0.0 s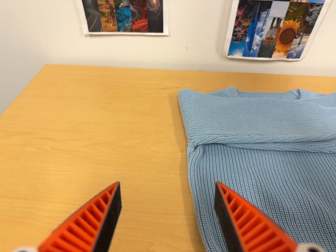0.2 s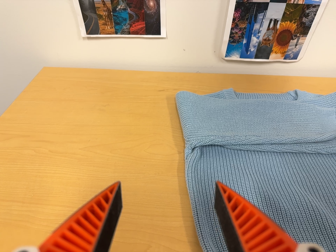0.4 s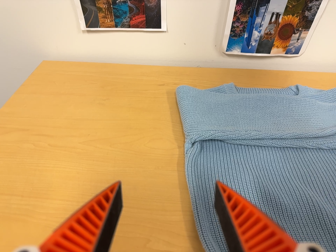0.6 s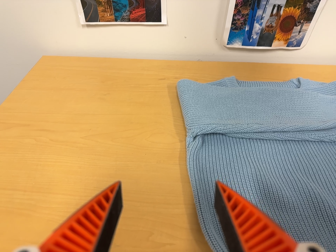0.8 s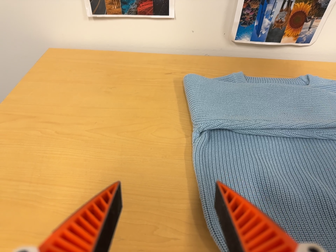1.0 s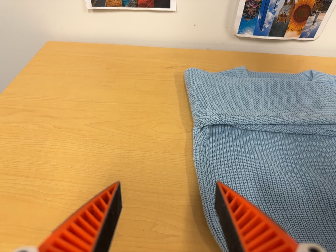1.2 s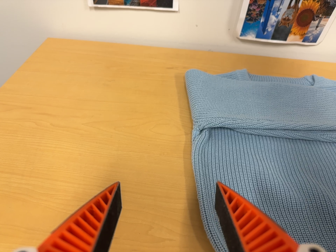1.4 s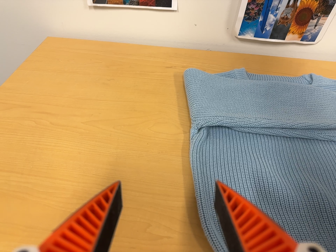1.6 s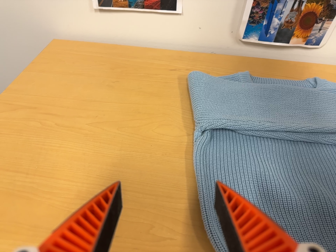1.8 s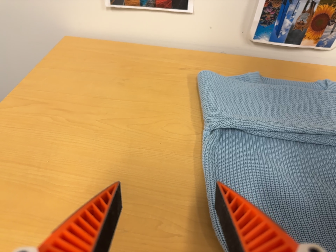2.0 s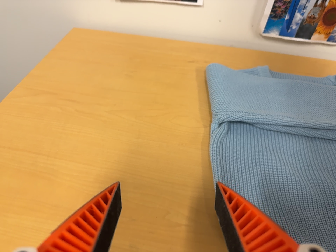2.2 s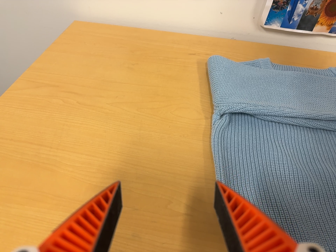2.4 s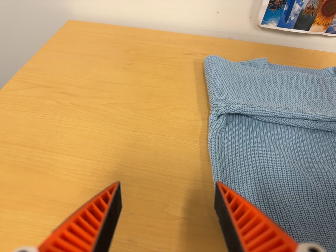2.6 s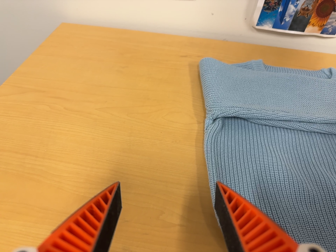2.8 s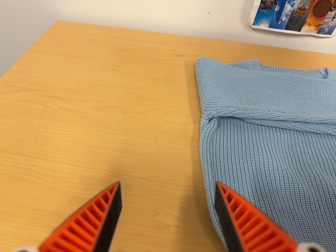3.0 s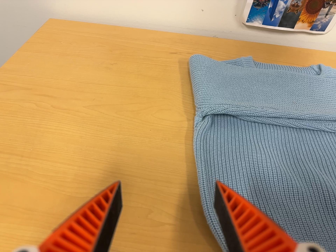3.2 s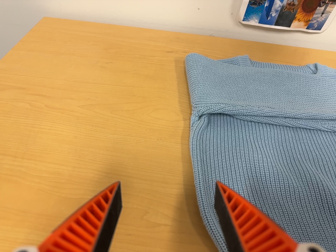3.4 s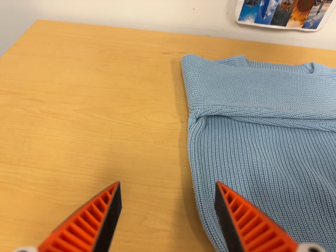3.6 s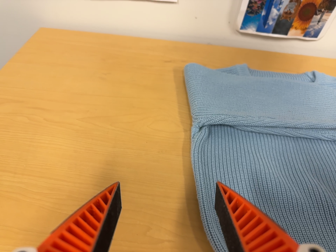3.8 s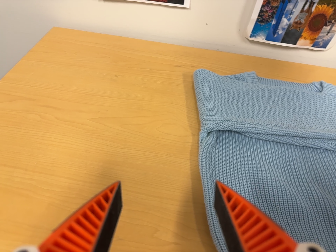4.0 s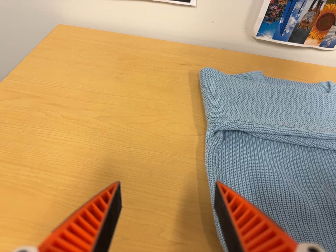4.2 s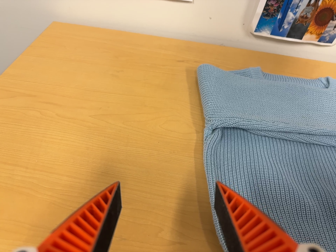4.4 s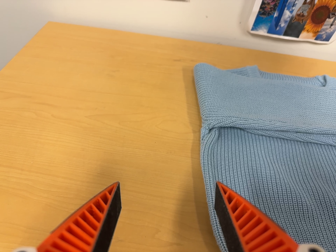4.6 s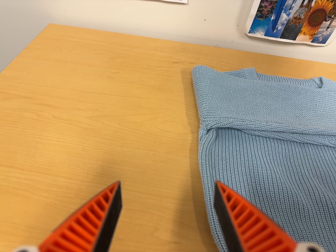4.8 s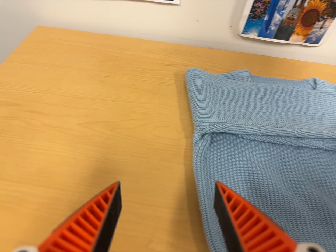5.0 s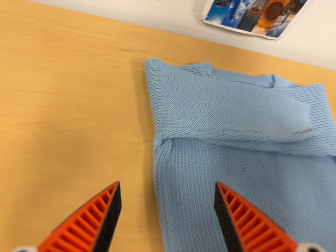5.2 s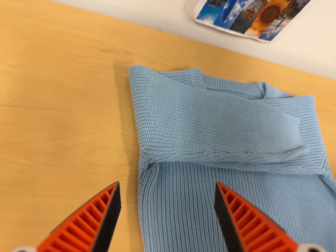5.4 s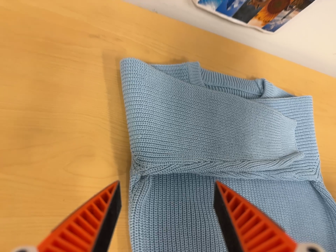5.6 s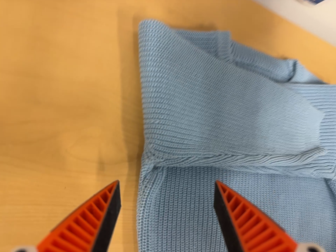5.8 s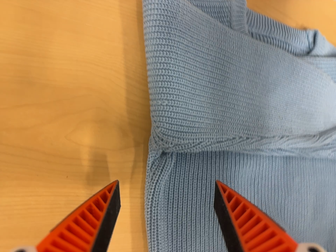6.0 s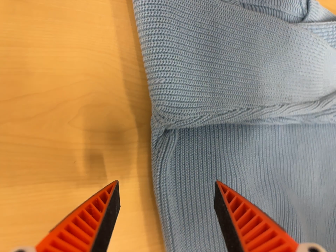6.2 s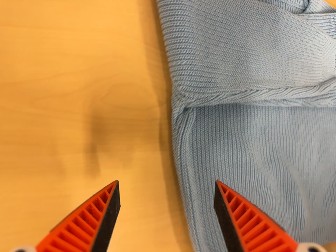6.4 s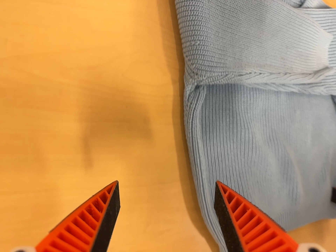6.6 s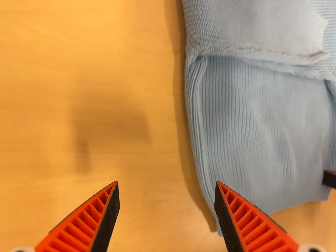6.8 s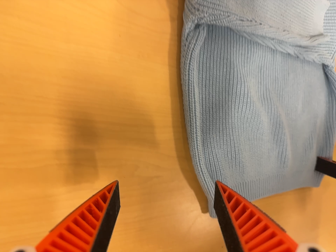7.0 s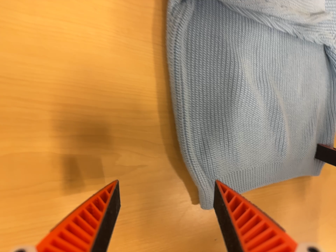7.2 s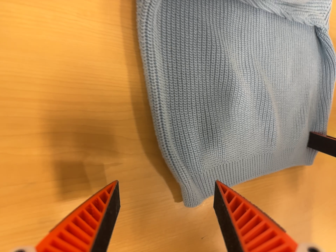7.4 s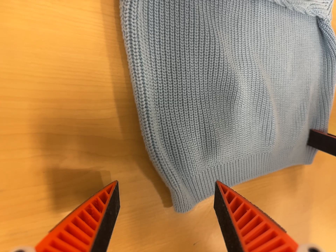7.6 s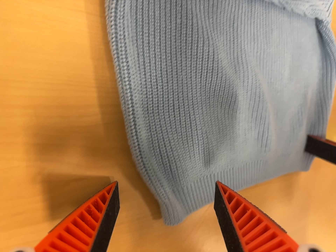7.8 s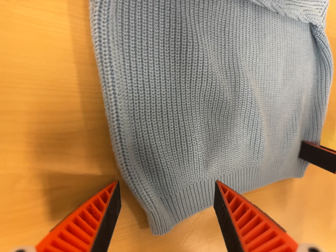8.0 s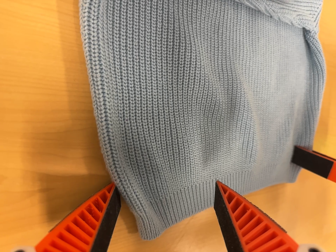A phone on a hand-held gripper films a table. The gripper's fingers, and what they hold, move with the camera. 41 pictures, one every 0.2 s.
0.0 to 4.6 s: The camera shifts only a little, or ends up much as it began.
4.6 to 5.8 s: The camera pans to its right by about 20 degrees. It travels toward the top of its view and forward, about 30 cm. Its aim tips toward the bottom of its view by about 35 degrees. It rolls about its line of sight by about 10 degrees, and the scene rotates clockwise.
5.8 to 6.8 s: The camera travels toward the bottom of its view and to its left, about 14 cm, so close, fixed things drift upward.
6.8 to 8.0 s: The camera travels forward and to its right, about 12 cm, so what stands in front looms larger.
The film runs forward here.
